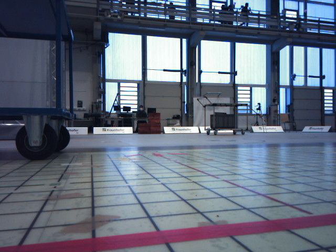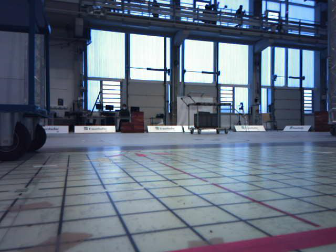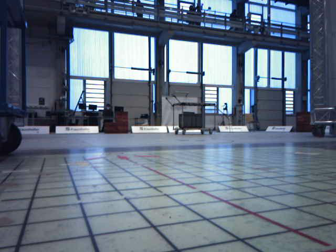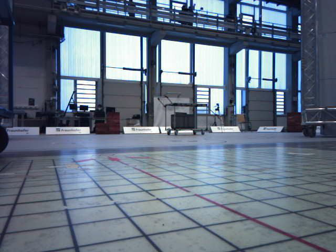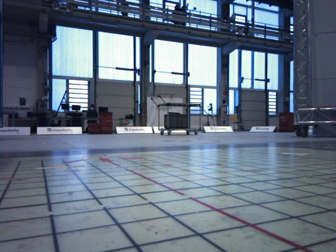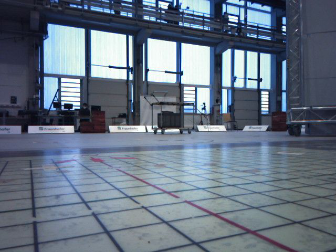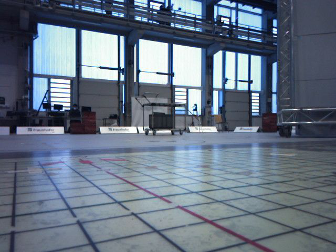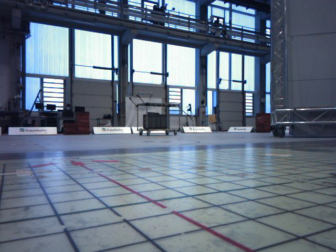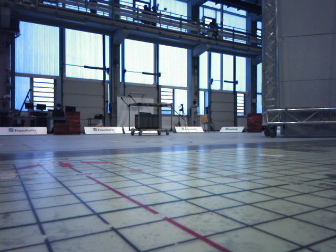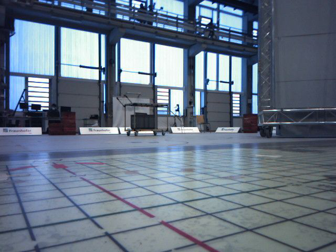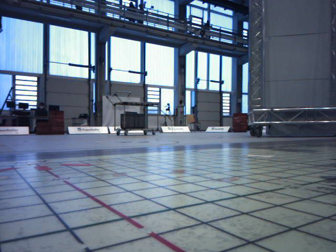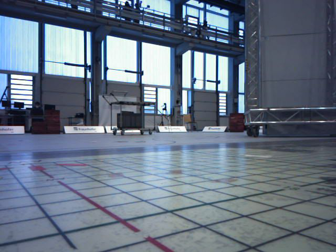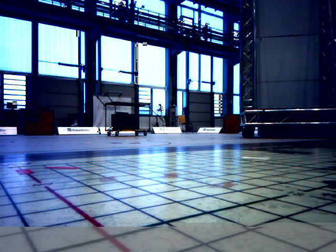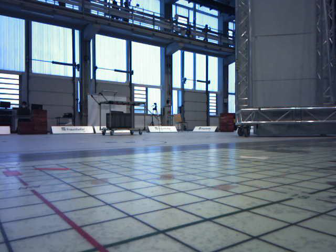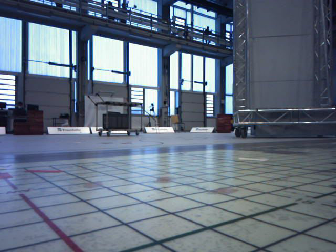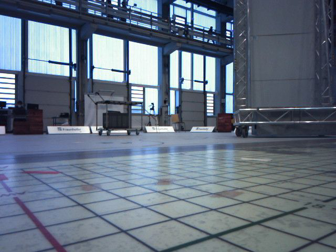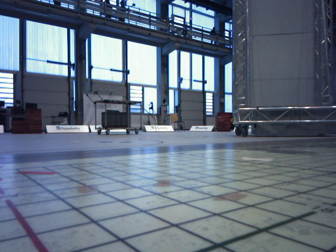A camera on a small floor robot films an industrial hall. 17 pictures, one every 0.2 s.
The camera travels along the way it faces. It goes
forward.
0.0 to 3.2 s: The camera swings to its right by about 20 degrees, and the scene slides to the left. It travels forward, about 0.6 m, so what stands in front looms larger.
The film runs forward here.
